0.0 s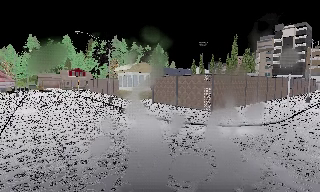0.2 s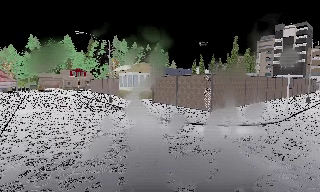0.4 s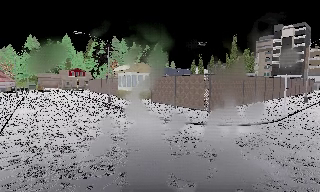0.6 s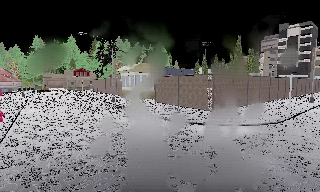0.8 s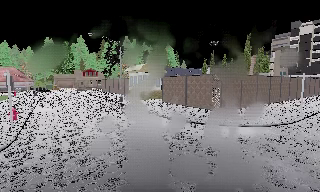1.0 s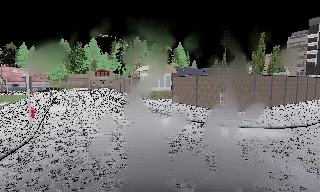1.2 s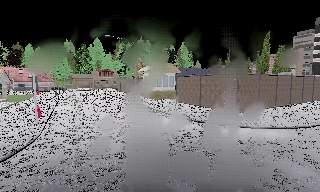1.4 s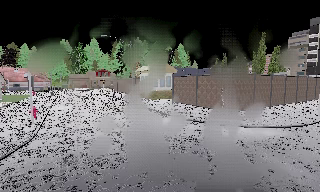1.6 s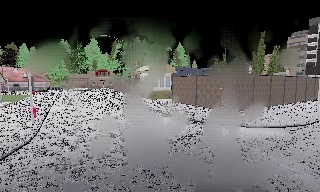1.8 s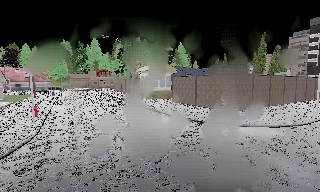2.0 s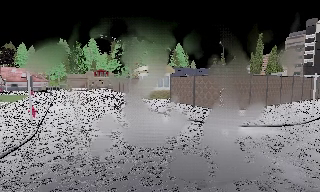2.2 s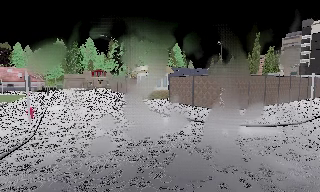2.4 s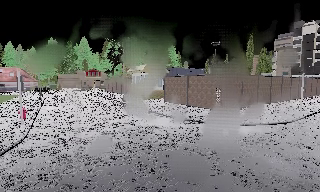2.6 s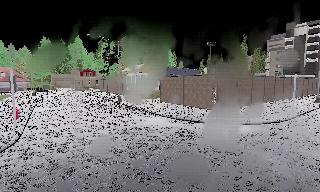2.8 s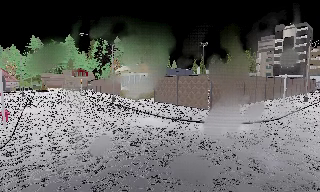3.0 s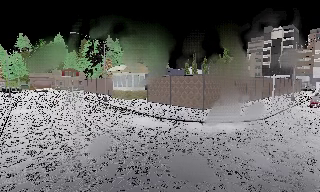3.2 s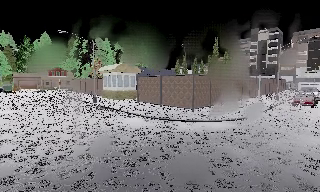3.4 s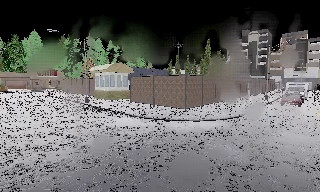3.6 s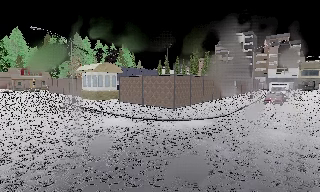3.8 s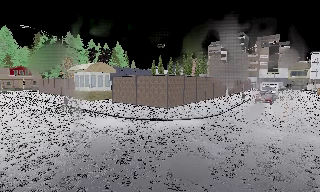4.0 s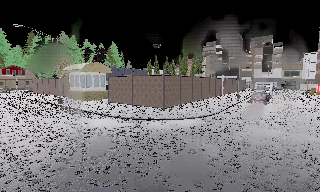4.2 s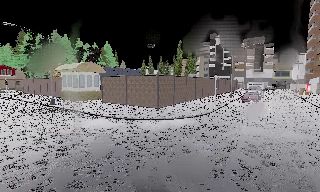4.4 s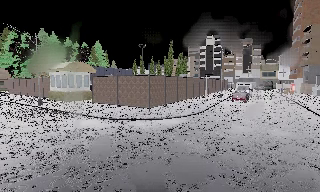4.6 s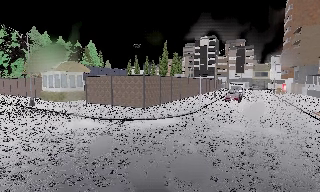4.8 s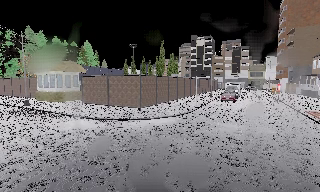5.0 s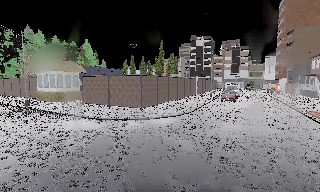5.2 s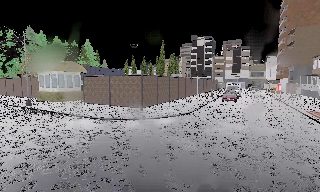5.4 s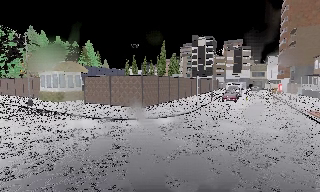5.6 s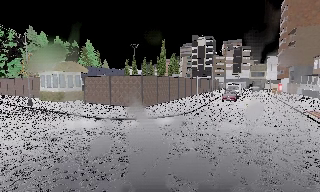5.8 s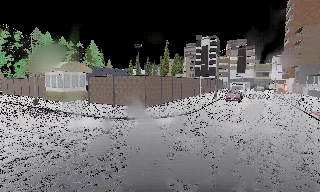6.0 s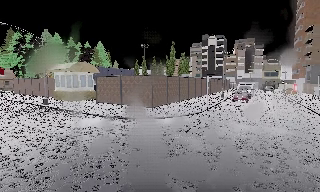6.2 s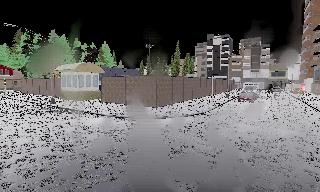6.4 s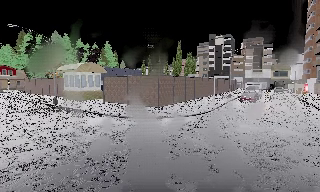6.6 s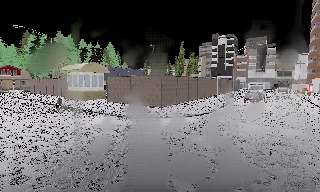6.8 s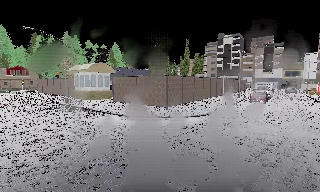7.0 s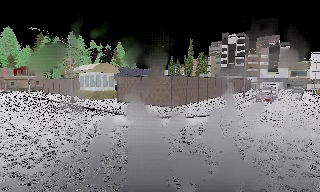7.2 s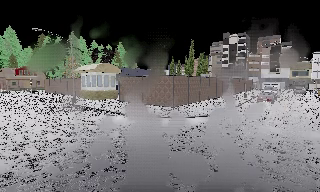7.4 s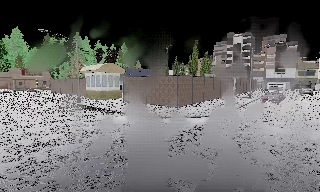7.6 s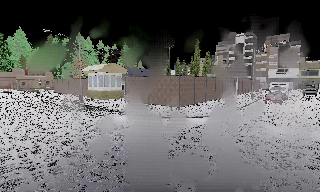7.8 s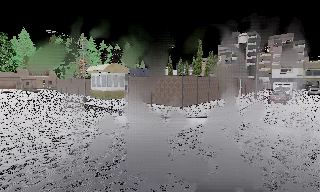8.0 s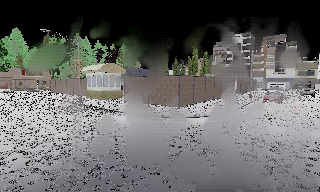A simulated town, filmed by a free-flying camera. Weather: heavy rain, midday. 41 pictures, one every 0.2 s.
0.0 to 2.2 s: The camera travels backward, about 0.5 m, so what stands in front gets smaller.
2.2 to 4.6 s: The camera pans to its right, which is clockwise from overhead, by about 30 degrees. It travels backward, about 0.5 m, so what stands in front gets smaller.
4.6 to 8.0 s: The camera travels to its left and backward, about 1 m, so close, fixed things drift to the right.
The film runs backward here.
